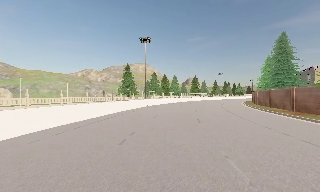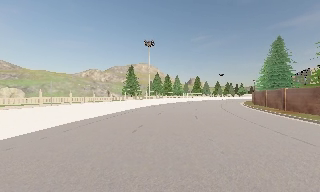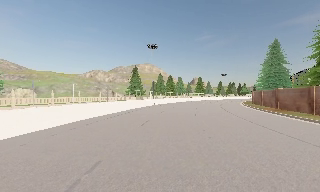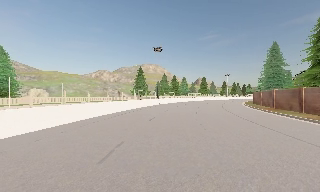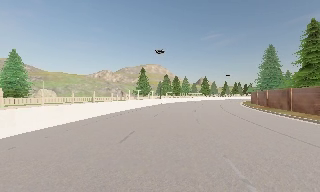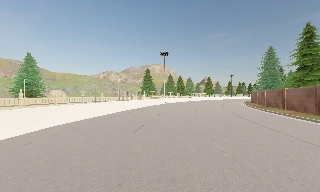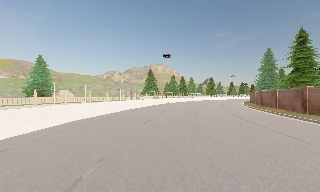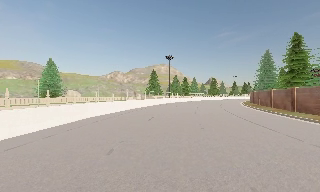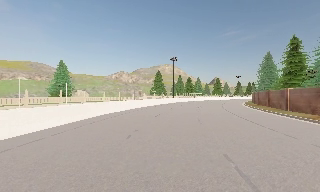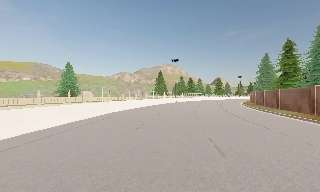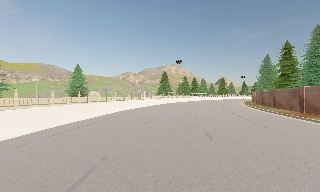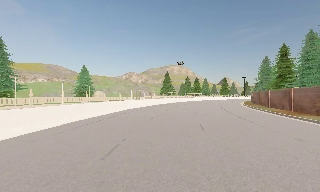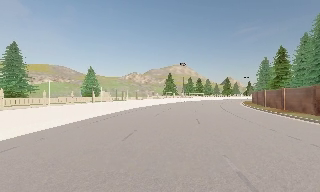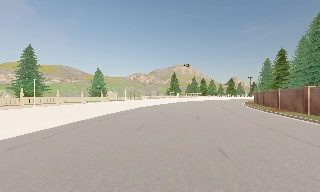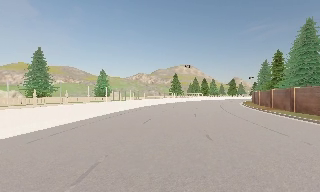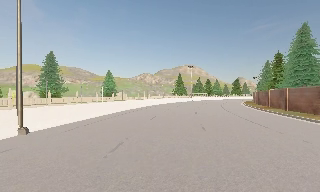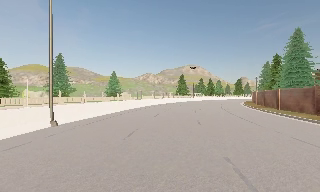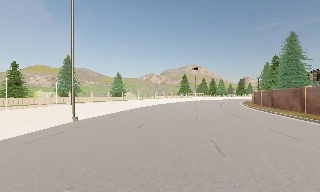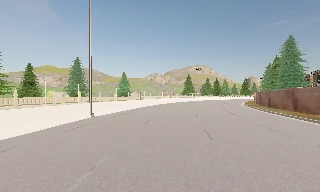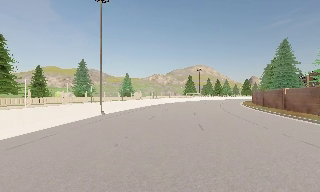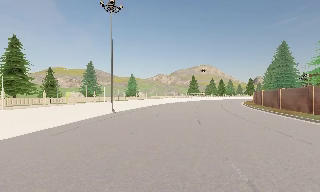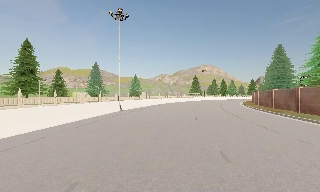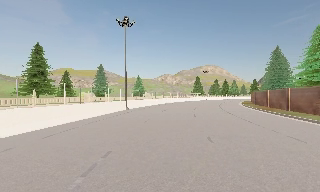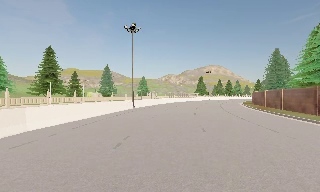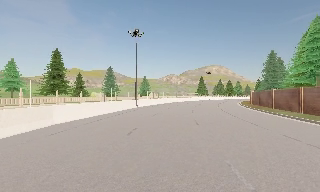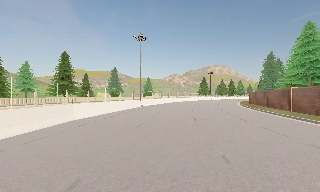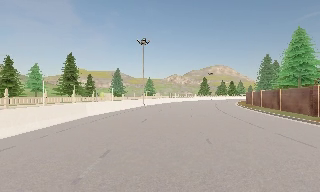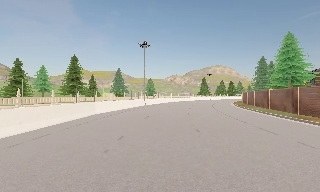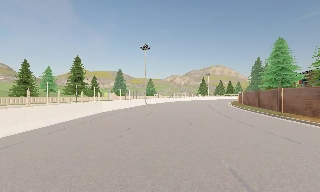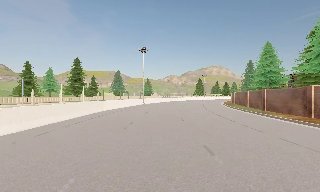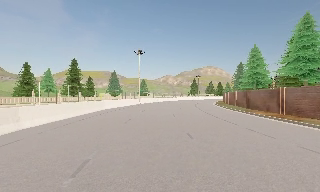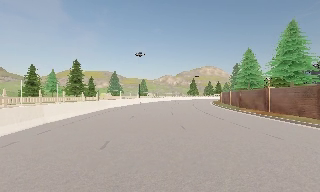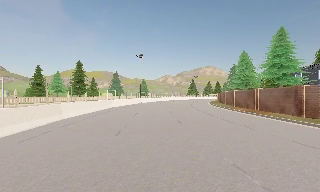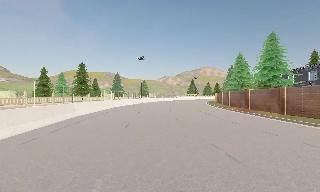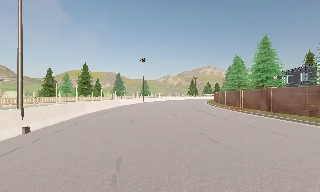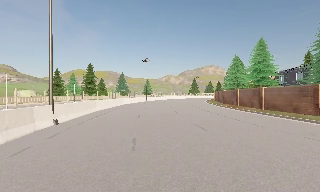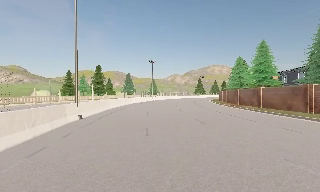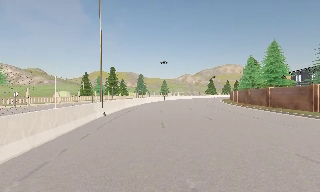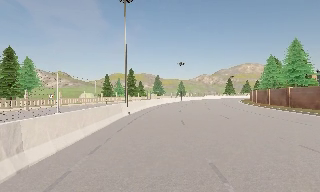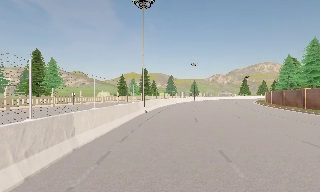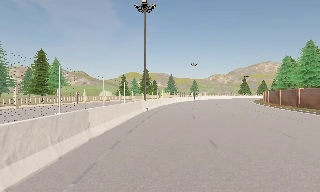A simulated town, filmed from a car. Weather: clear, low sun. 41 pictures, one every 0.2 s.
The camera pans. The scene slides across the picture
to the right.
The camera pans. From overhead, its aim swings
counterclockwise.
0.0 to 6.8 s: The camera swings to its left by about 25 degrees, and the scene slides to the right. It travels backward, about 60 m, so what stands in front gets smaller.
6.8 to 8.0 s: The scene slides to the right, as the camera pans about 15 degrees to its left. It travels backward, about 9 m, so what stands in front gets smaller. It loses speed.
The film runs backward here.
